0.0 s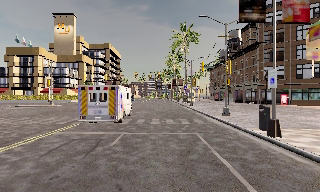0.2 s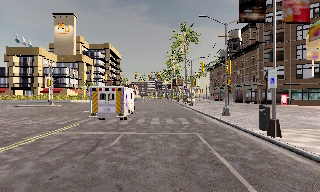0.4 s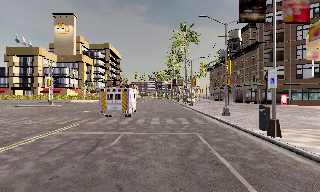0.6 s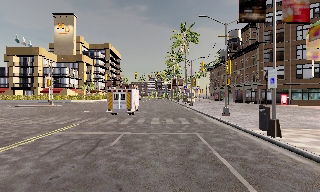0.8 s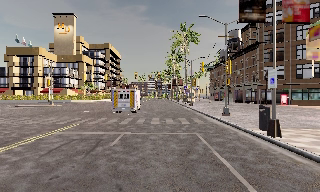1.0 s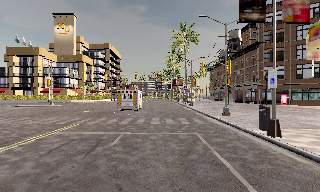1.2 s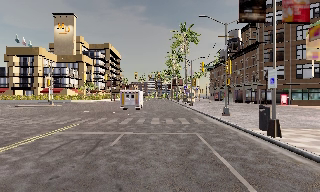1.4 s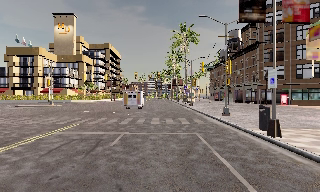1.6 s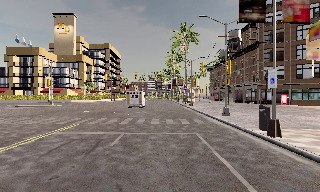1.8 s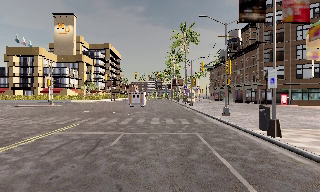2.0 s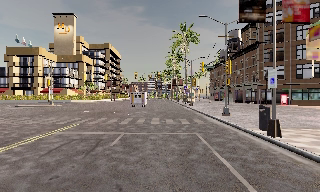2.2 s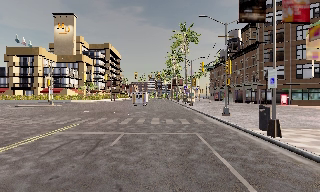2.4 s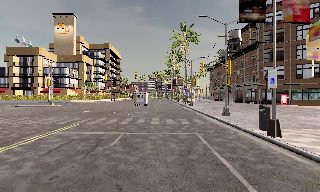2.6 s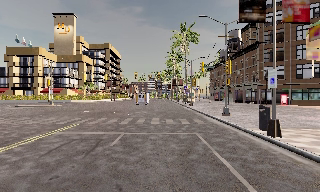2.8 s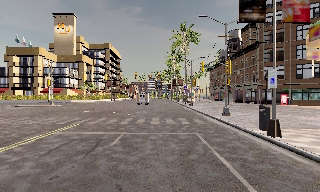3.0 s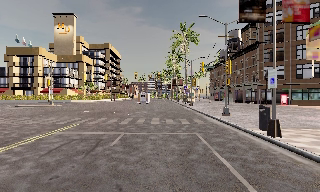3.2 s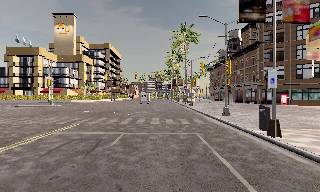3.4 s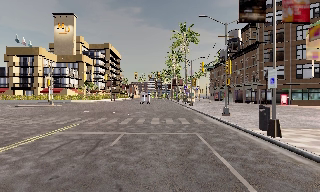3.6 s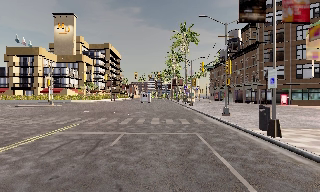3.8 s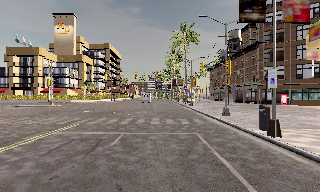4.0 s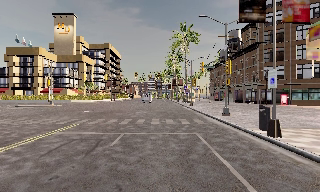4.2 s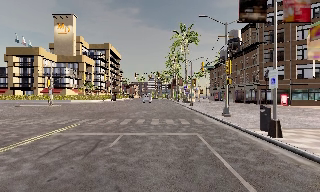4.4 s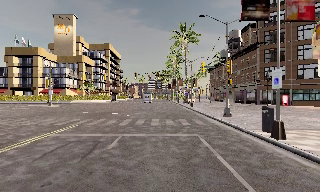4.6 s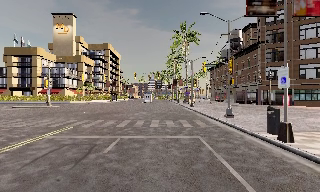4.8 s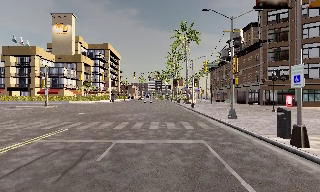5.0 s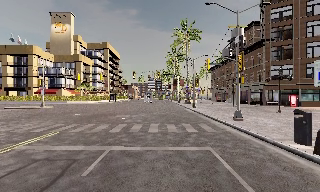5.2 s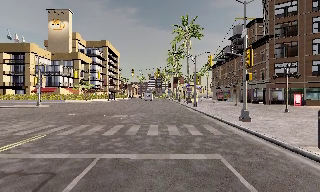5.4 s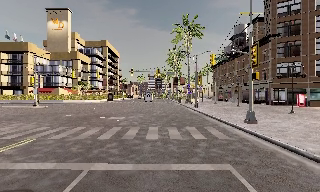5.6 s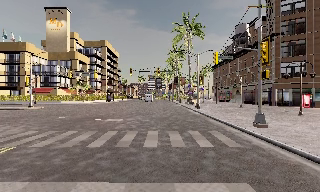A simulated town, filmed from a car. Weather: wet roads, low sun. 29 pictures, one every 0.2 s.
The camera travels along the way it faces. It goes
forward.
0.0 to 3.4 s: The camera keeps its place and its aim.
3.4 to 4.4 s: The camera shifts only a little, or ends up much as it began.
4.4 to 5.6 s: The camera travels forward, about 4 m, so what stands in front looms larger. It gains speed.
The film runs forward here.
